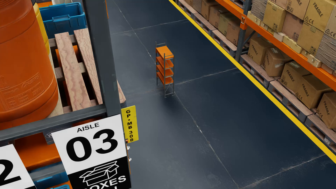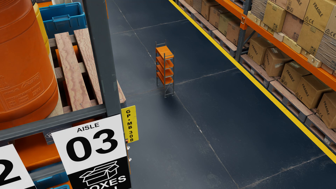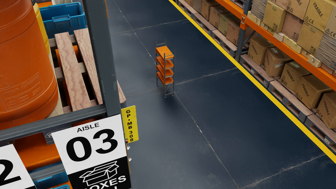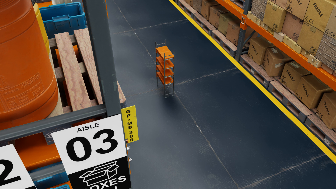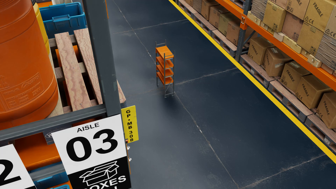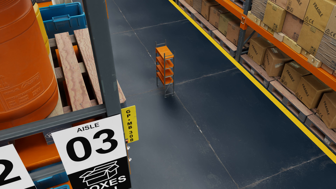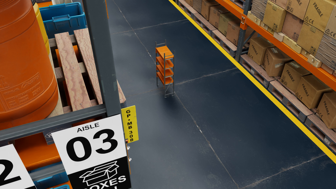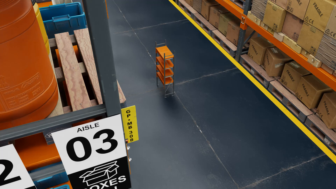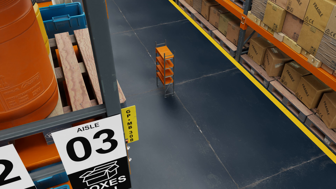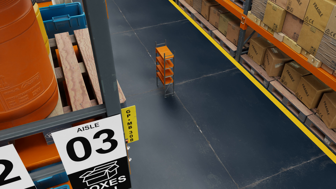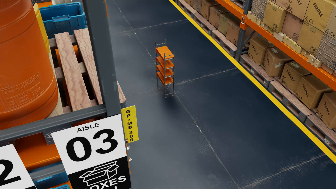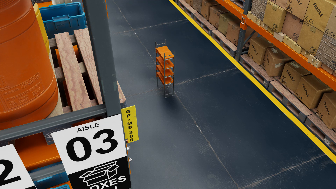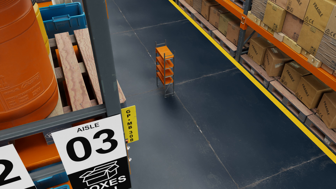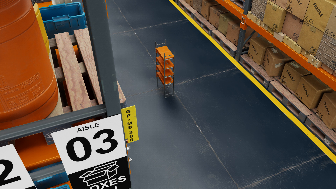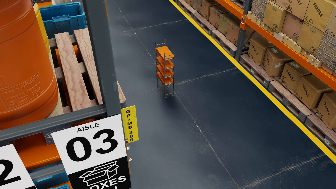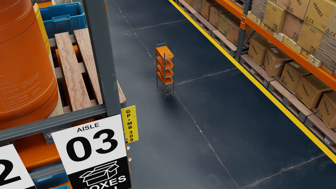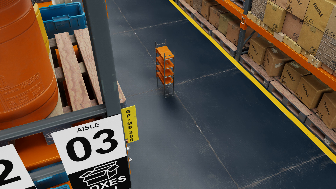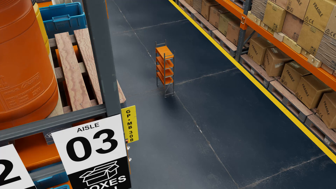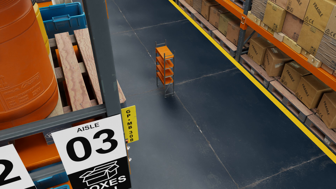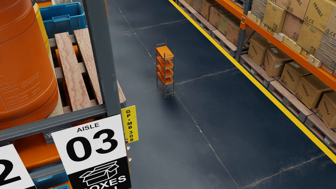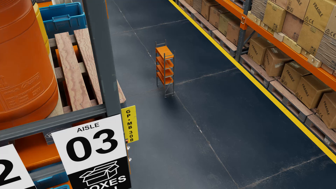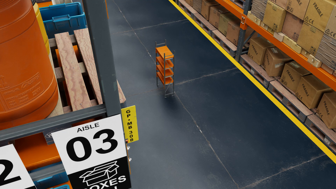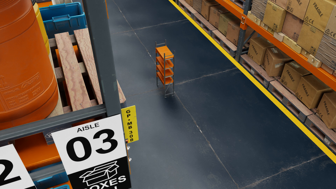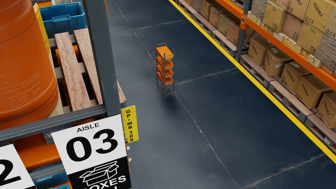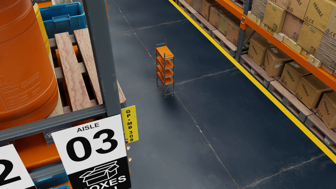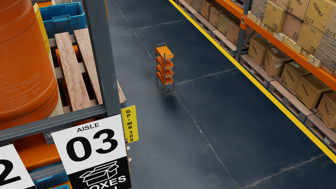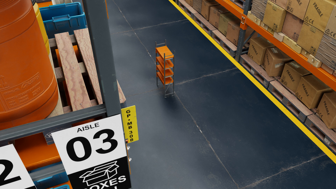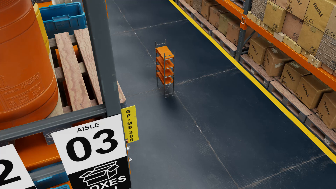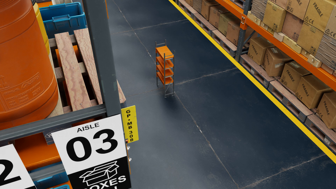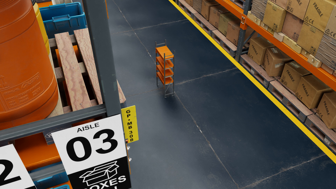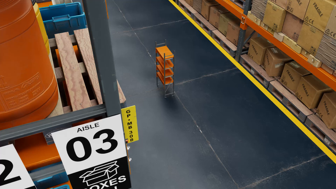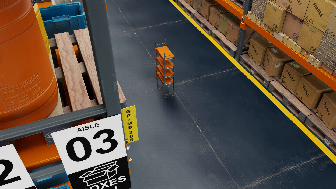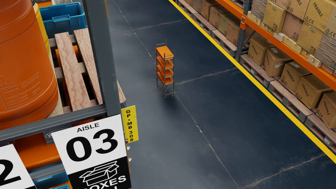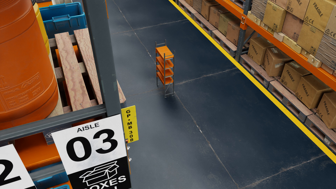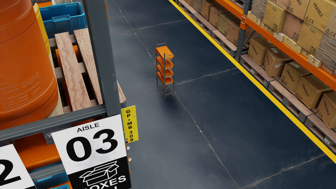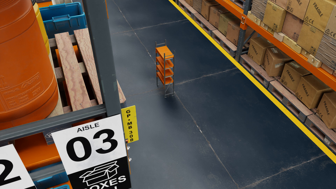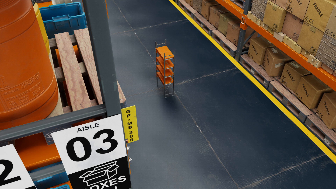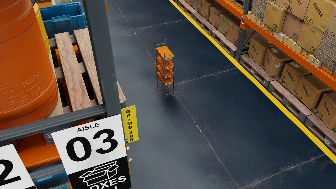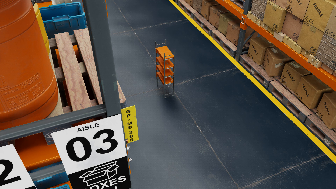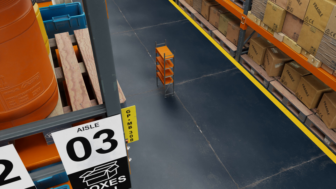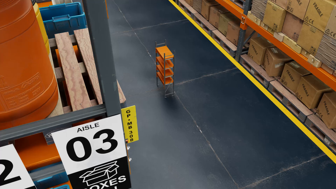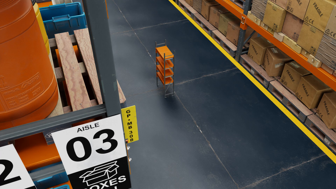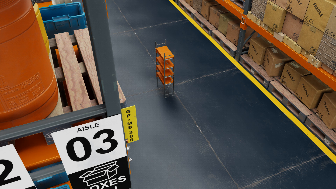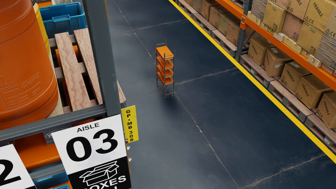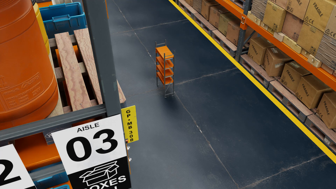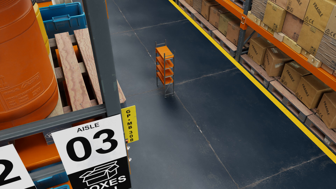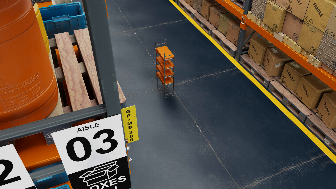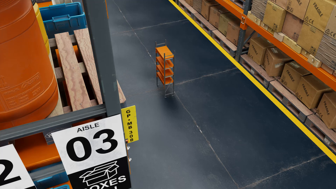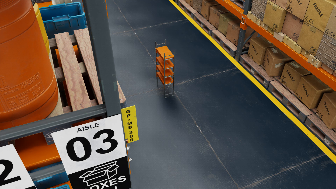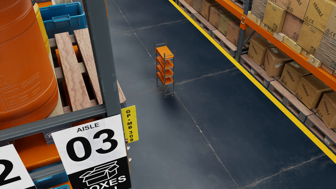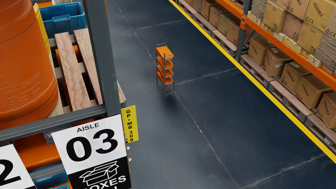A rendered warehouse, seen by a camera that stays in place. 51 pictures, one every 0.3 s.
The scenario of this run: A forklift runs into an object in its way.
